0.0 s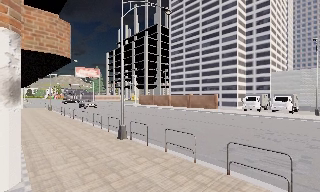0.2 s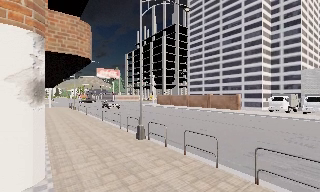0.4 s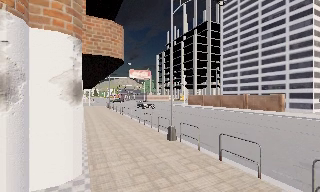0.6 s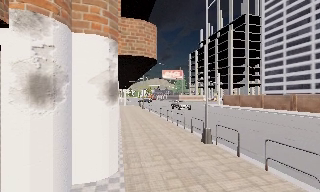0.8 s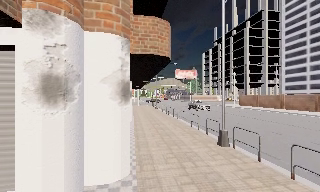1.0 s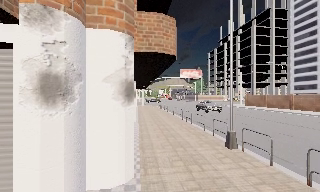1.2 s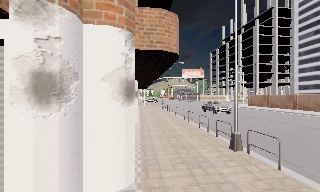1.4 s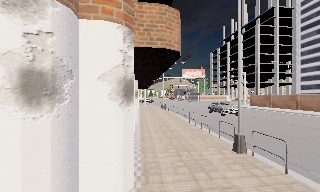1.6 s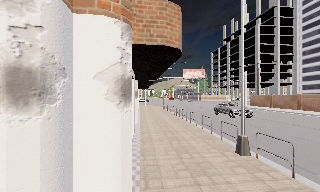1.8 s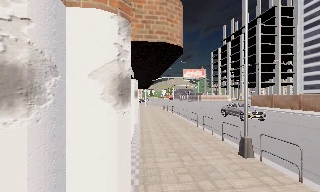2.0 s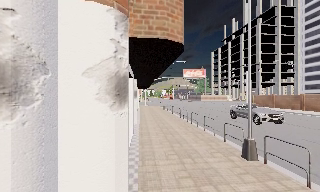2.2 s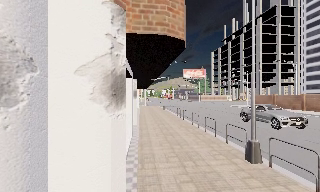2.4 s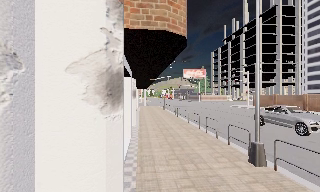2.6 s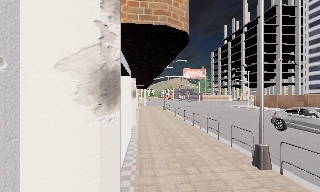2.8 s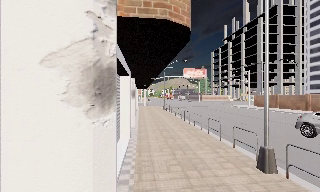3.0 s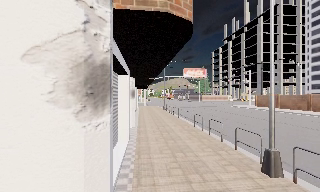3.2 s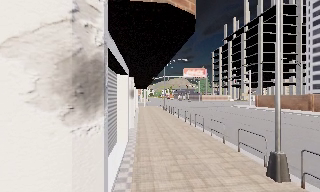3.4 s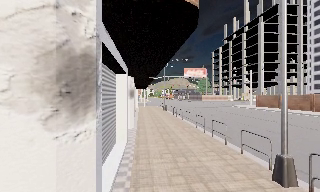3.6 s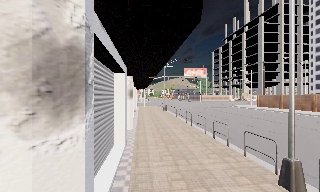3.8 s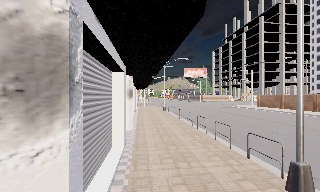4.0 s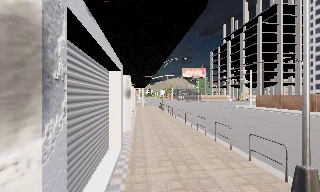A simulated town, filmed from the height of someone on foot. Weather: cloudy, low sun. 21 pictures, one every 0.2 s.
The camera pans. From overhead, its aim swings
counterclockwise.
The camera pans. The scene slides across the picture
to the right.
0.0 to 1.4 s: The camera swings to its left by about 35 degrees, and the scene slides to the right. It travels forward, about 1.5 m.
1.4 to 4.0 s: The camera travels forward, about 3 m, so what stands in front looms larger.
The film runs forward here.
